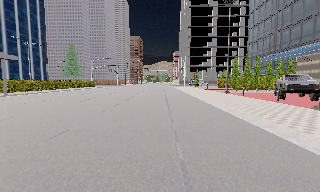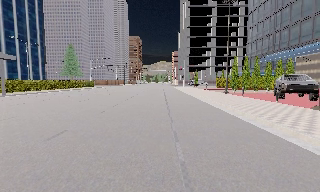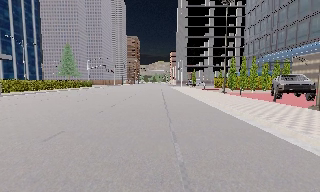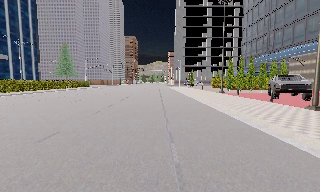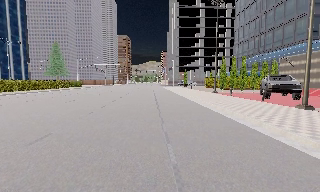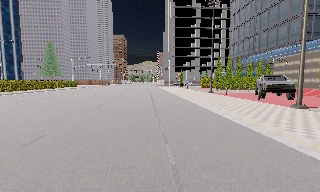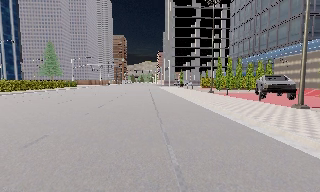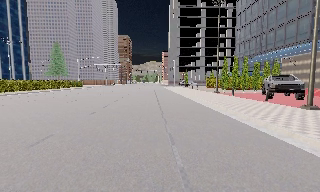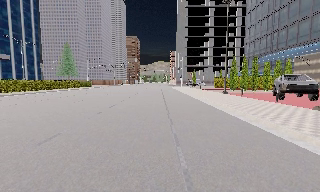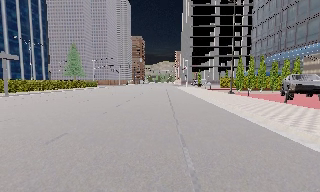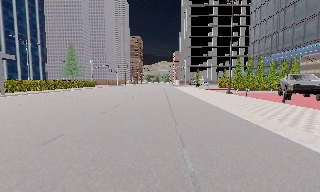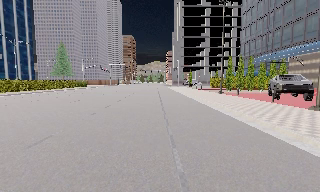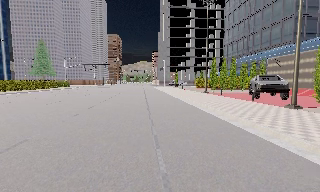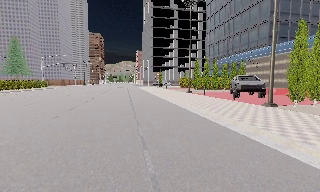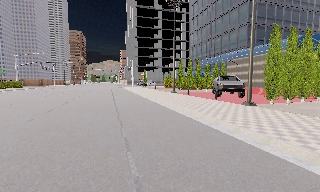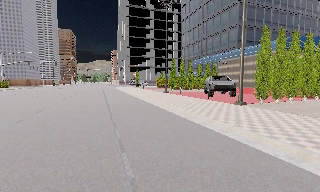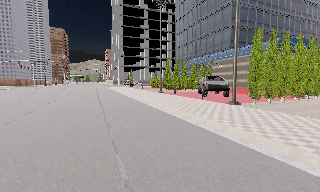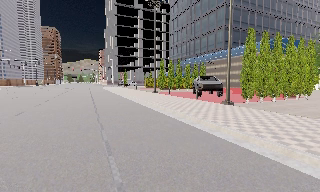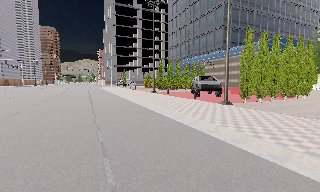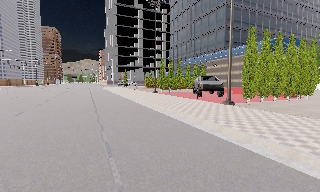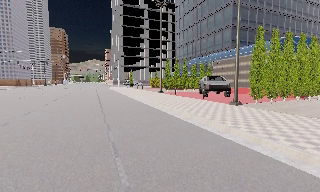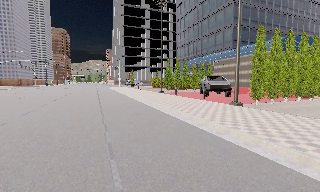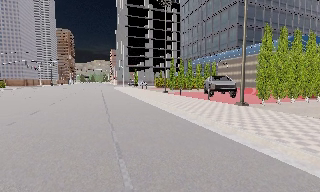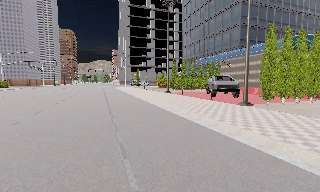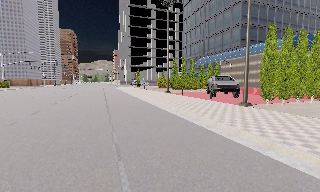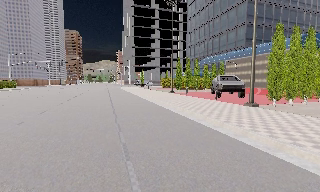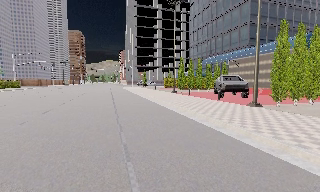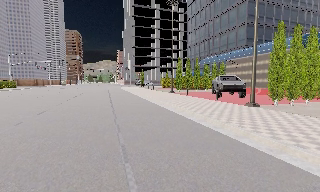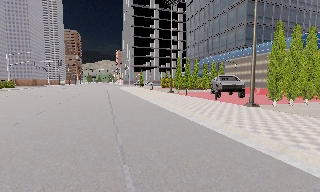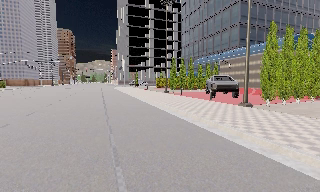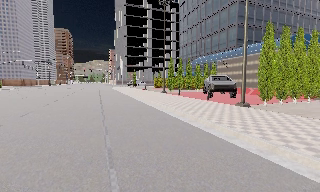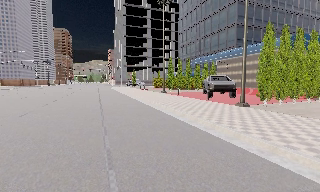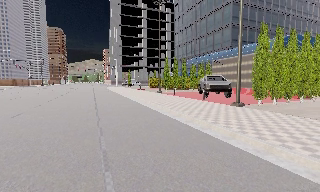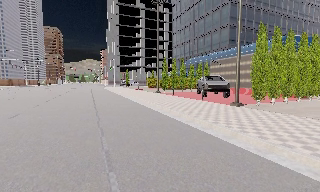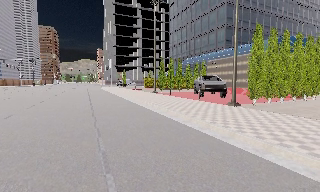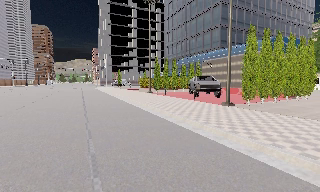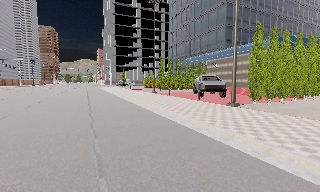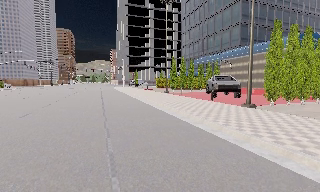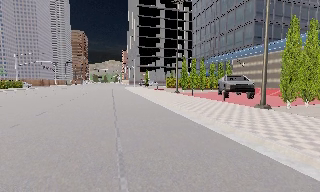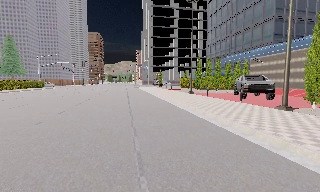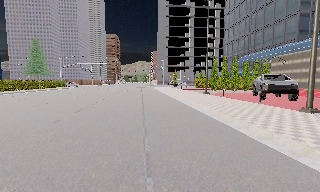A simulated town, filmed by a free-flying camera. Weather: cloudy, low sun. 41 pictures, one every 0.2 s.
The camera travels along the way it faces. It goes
forward.
0.0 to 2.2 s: The camera shifts only a little, or ends up much as it began.
2.2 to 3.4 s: The camera swings to its right by about 25 degrees, and the scene slides to the left.
3.4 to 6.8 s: The camera travels forward, about 0.5 m, so what stands in front looms larger.
6.8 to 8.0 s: The camera swings to its left by about 20 degrees, and the scene slides to the right.
The film runs forward here.
